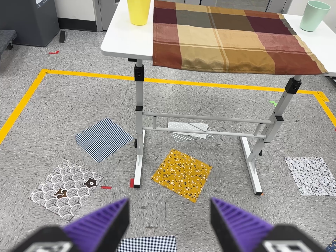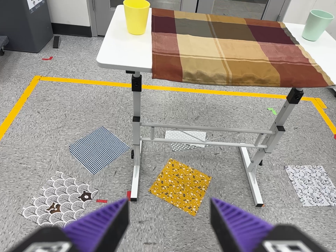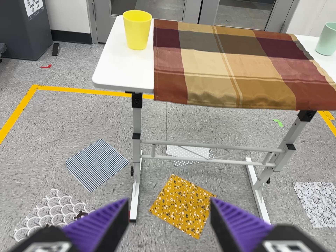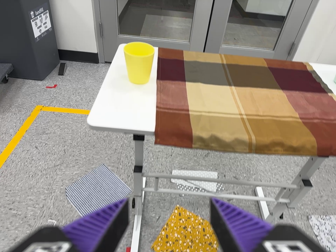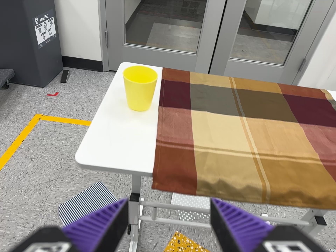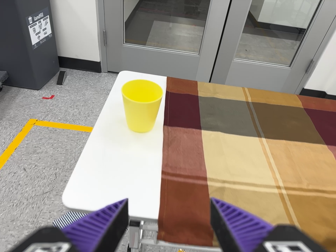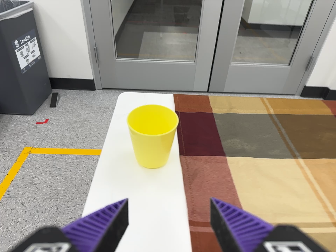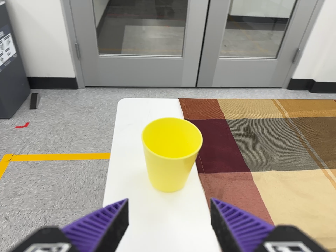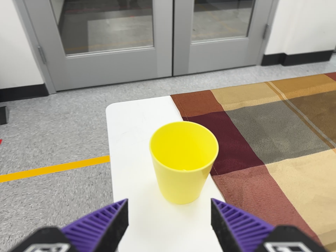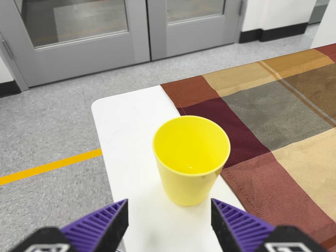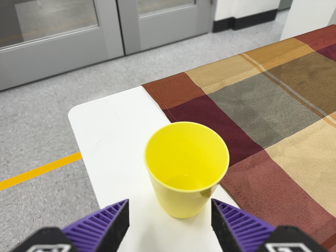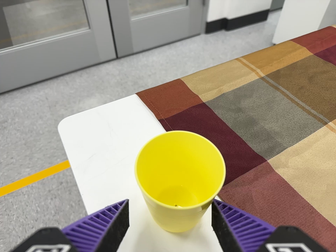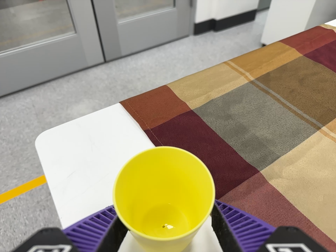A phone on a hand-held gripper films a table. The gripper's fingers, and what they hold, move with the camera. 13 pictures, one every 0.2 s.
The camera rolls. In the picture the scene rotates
counterclockwise.
0.0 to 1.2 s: The camera travels forward and toward the top of its view, about 50 cm, so what stands in front looms larger.
1.2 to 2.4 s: The camera pans to its right by about 20 degrees. It travels forward, to its left and toward the top of its view, about 24 cm, so what stands in front looms larger. Its aim tips toward the bottom of its view by about 10 degrees. It rolls about its line of sight by about 25 degrees, and the scene rotates counterclockwise.
The film runs forward here.
